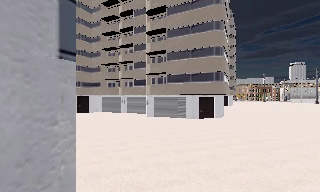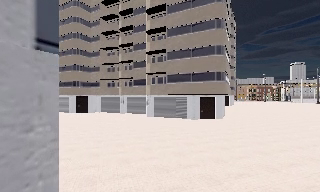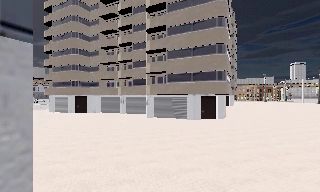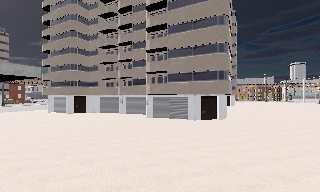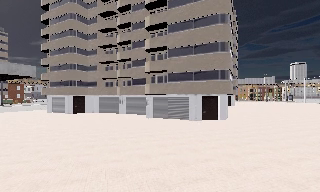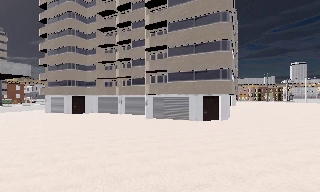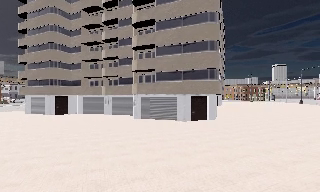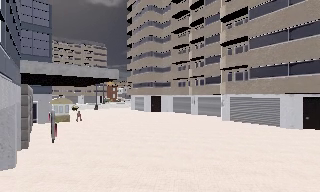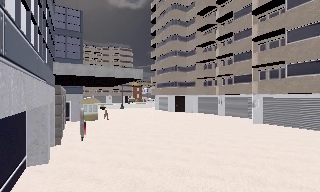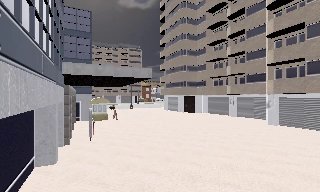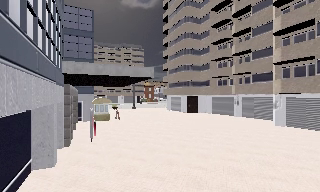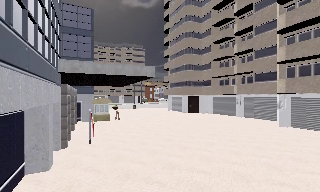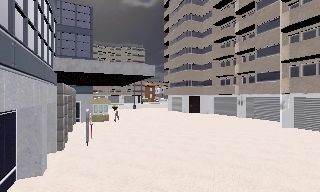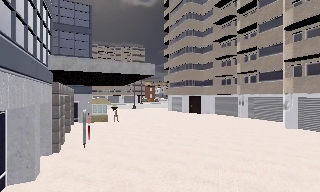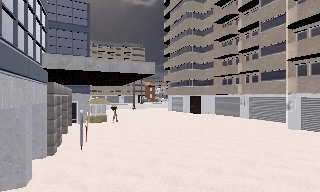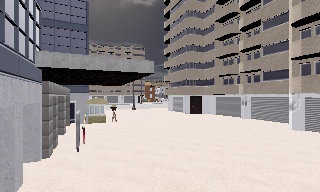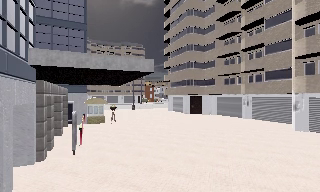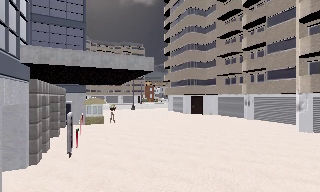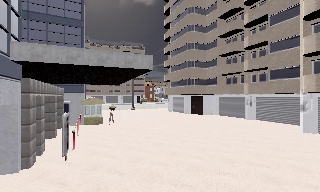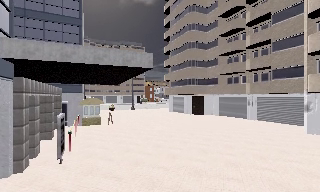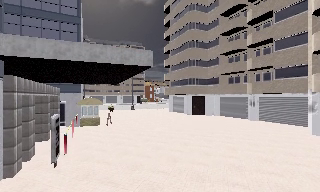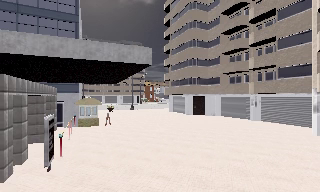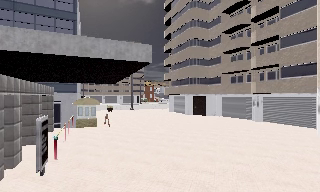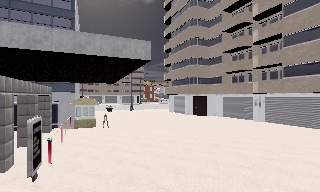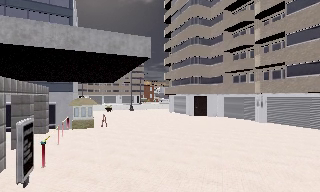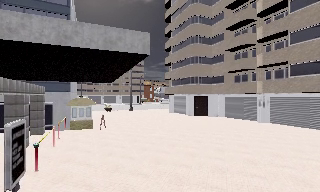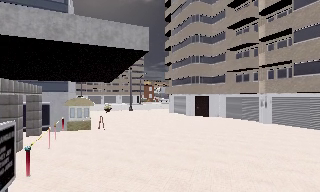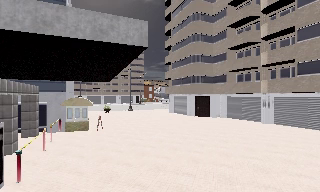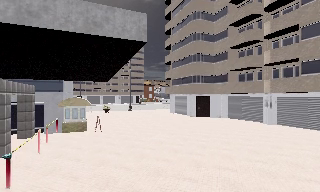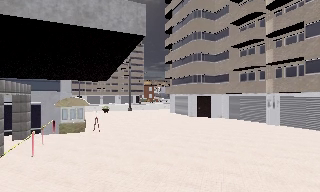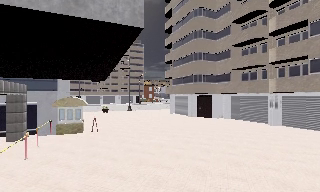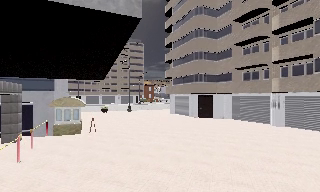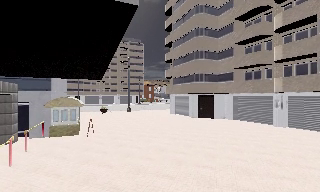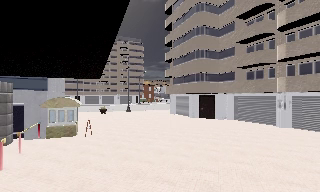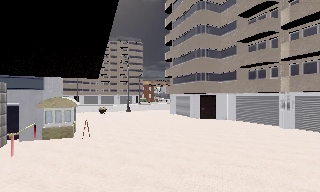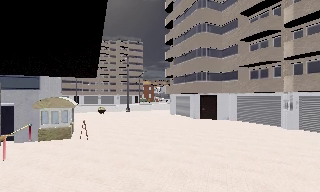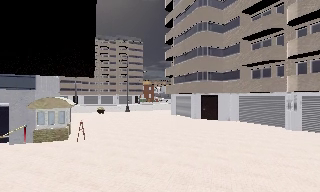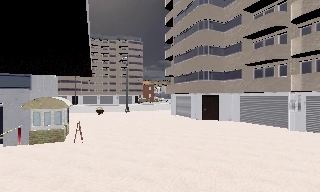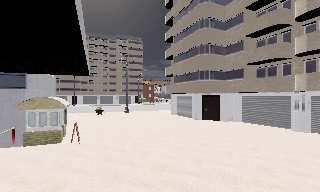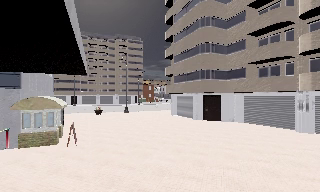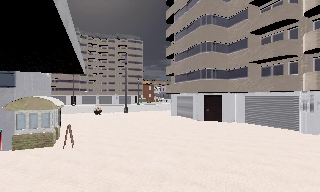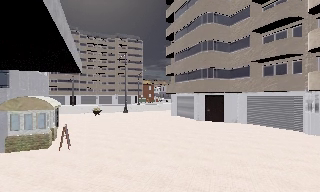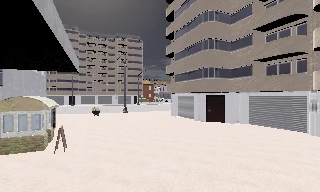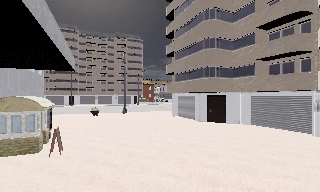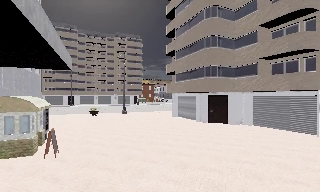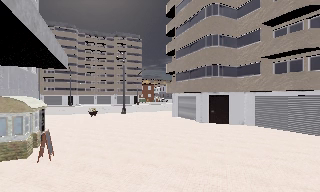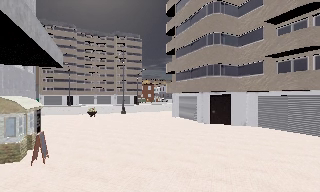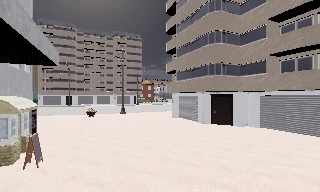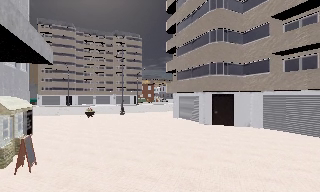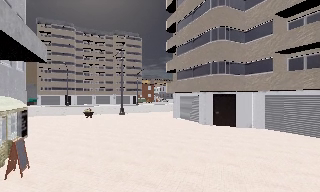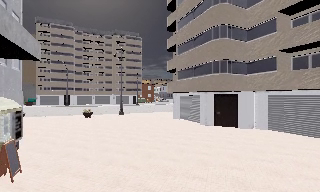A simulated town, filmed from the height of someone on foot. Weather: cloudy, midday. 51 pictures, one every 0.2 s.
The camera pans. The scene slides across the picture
to the right.
The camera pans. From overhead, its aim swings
counterclockwise.
0.0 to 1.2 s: The camera travels forward, about 2 m, so what stands in front looms larger.
1.2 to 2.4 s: The camera swings to its left by about 45 degrees, and the scene slides to the right. It travels forward, about 2 m.
2.4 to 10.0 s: The camera travels forward, about 13 m, so what stands in front looms larger.
The film runs forward here.
